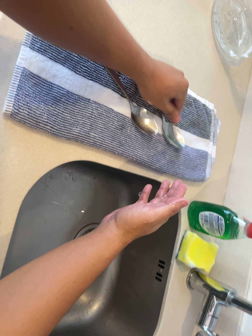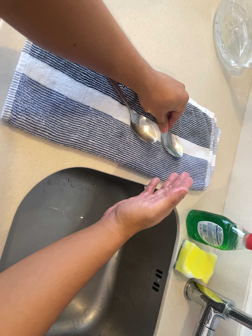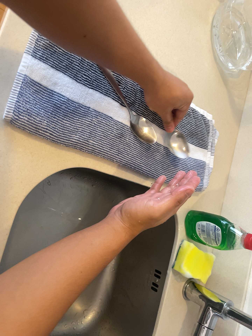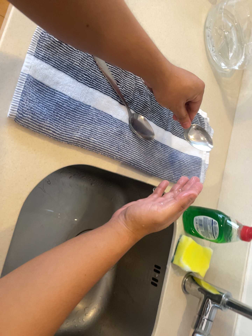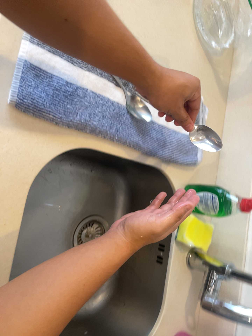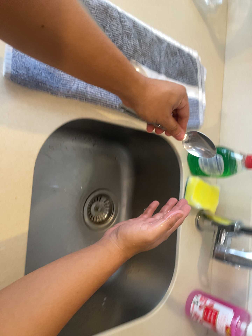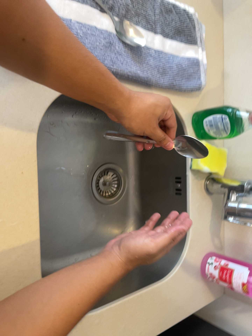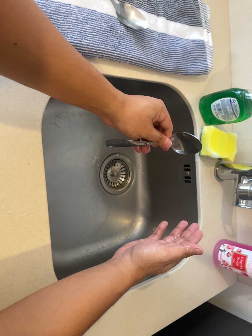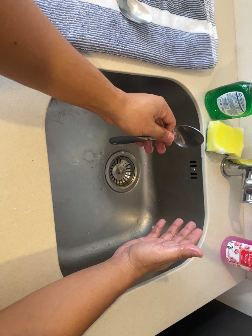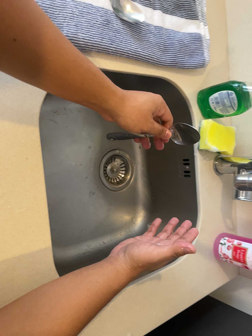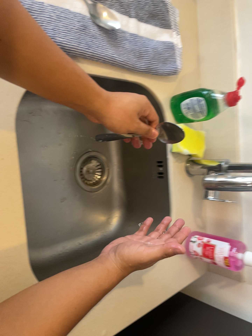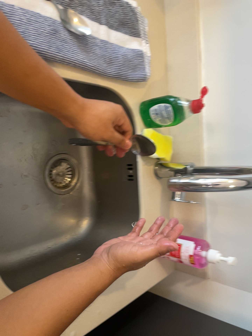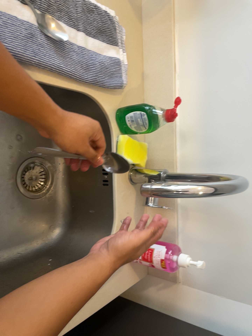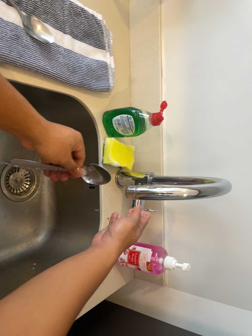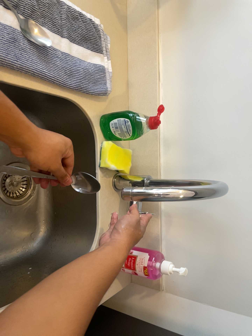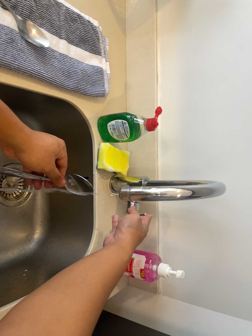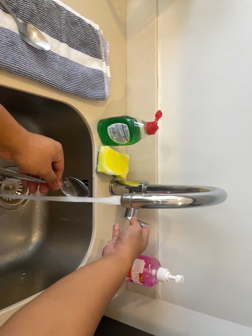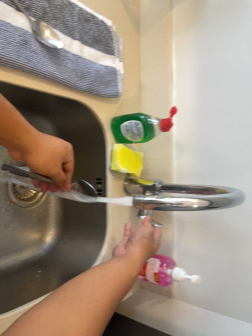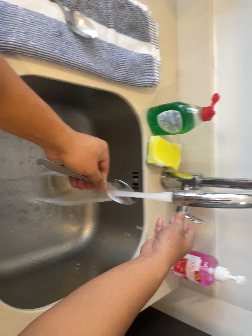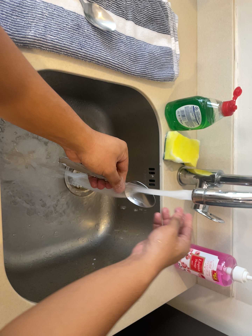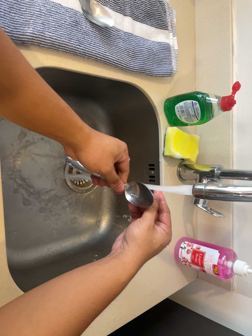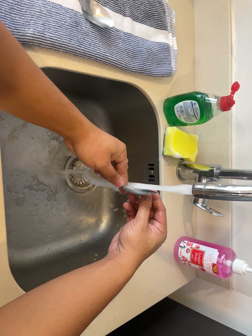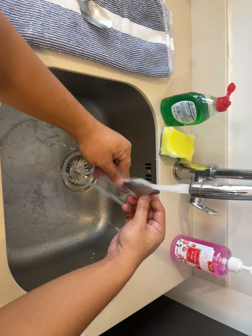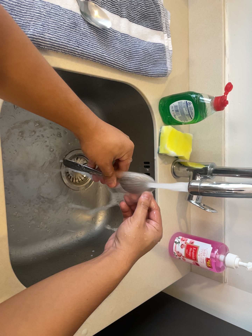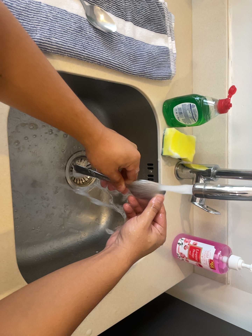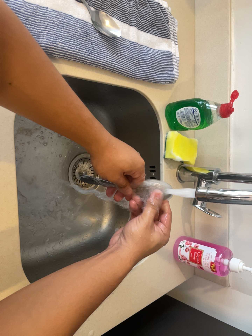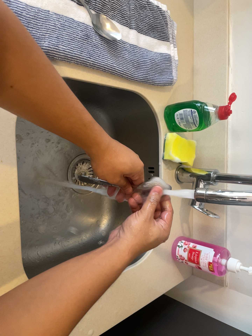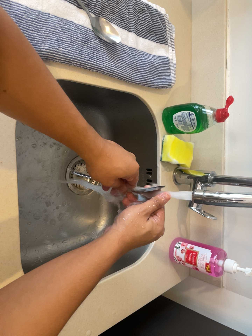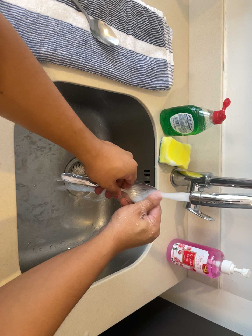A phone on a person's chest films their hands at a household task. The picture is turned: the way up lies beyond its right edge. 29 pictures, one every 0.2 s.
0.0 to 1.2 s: The camera travels toward the bottom of its view, about 8 cm, so close, fixed things drift upward. Its aim tips toward the bottom of its view by about 10 degrees, and the scene shifts upward. It rolls about its line of sight by about 15 degrees, and the scene rotates counterclockwise.
1.2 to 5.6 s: The camera shifts only a little, or ends up much as it began.
The film runs backward here.
